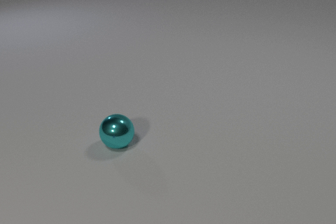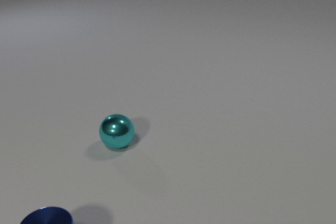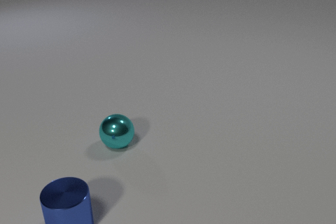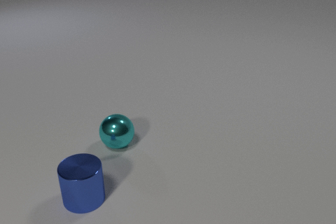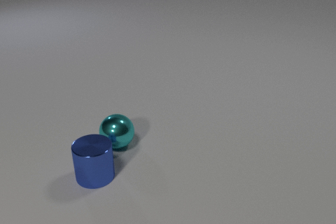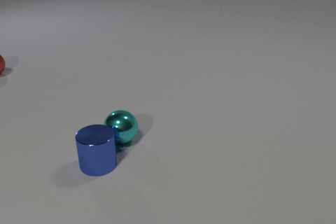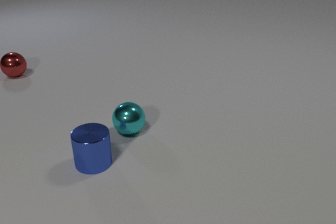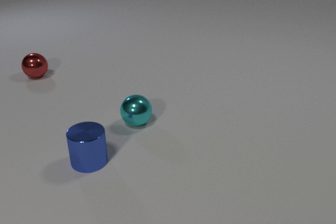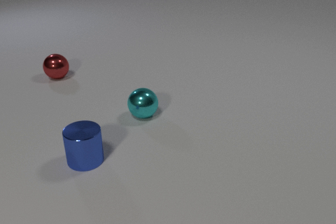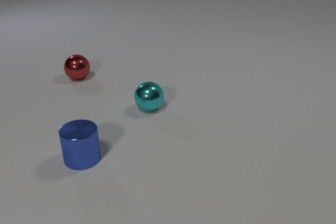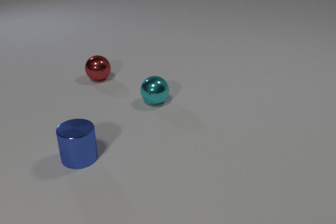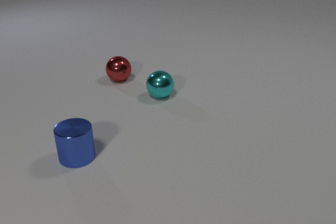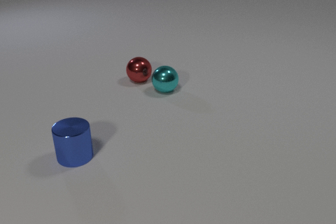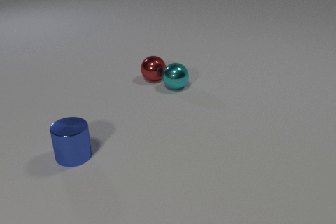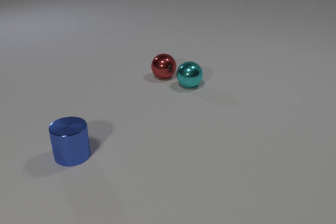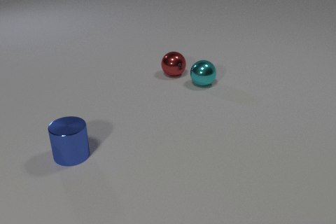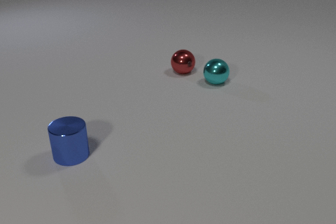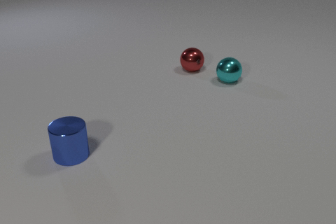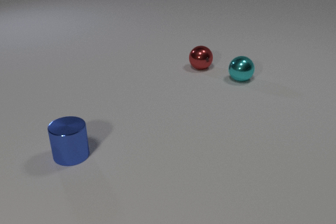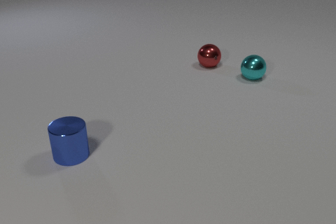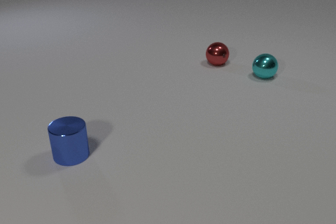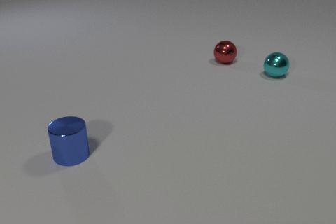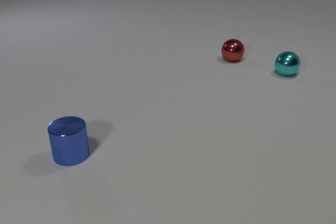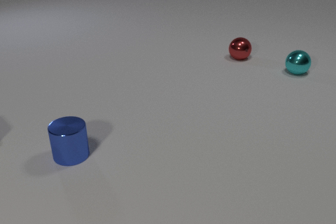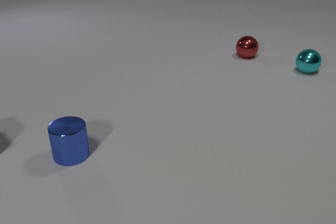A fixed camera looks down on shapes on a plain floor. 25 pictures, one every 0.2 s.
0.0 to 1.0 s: The blue metal cylinder comes in at the bottom edge, slides away from the camera. The cyan metal sphere rolls away from the camera. The red metal sphere comes in at the left edge. The blue metal cylinder and the cyan metal sphere collide.
1.0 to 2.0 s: The blue metal cylinder slides to the left and away from the camera. The cyan metal sphere rolls away from the camera and to the right. The red metal sphere rolls to the right and toward the camera.
2.0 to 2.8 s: The blue metal cylinder moves, and ends about where it began. The cyan metal sphere rolls away from the camera and to the right. The red metal sphere rolls to the right. The cyan metal sphere and the red metal sphere collide.
2.8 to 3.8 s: The cyan metal sphere rolls to the right and away from the camera. The red metal sphere rolls to the right and away from the camera.
3.8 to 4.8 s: The cyan metal sphere rolls to the right and away from the camera. The red metal sphere rolls to the right and away from the camera.
Are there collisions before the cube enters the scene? yes.
How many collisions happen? 2.
What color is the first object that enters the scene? blue.
